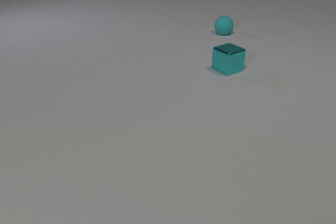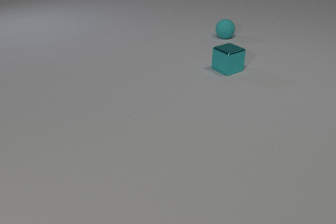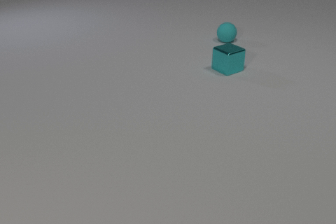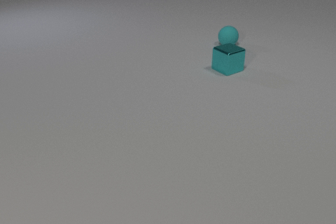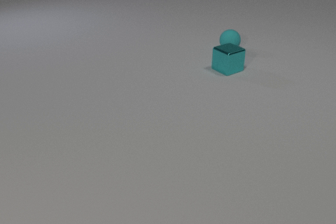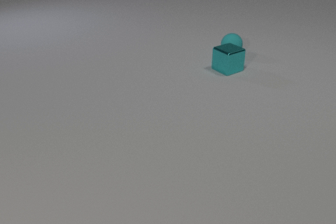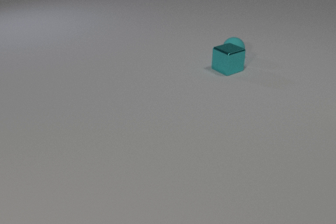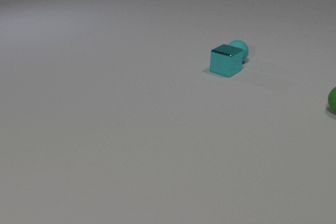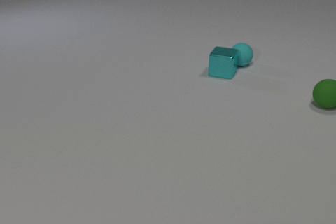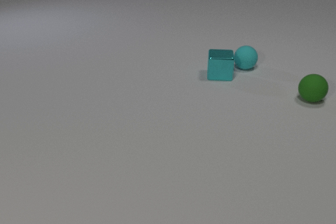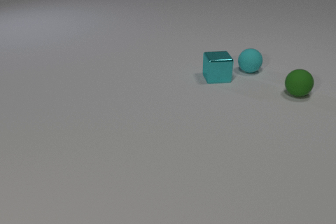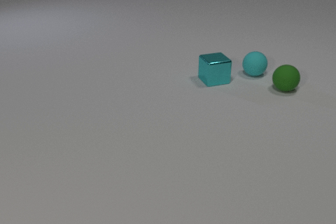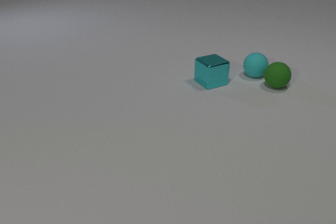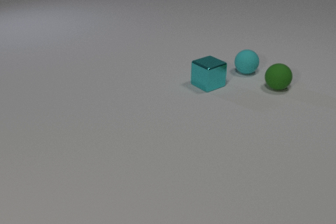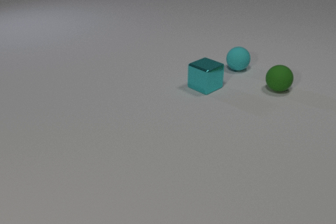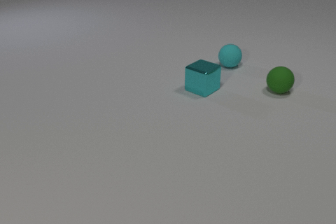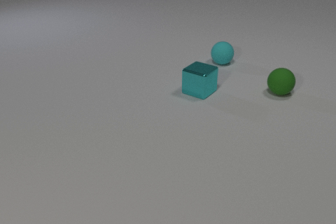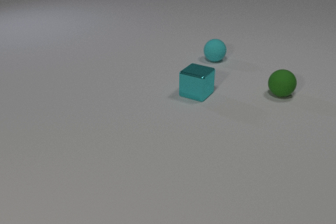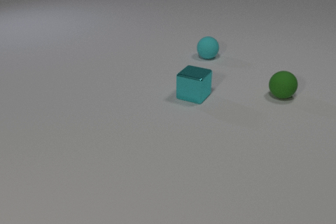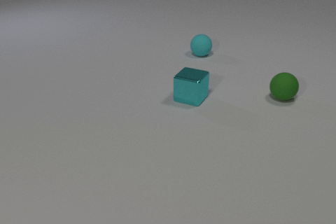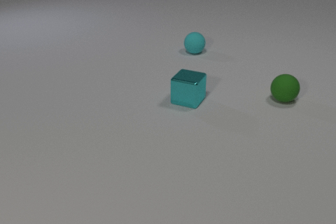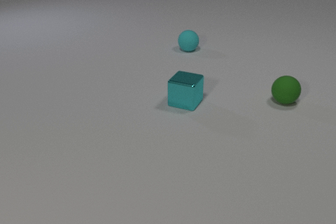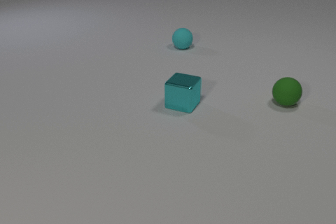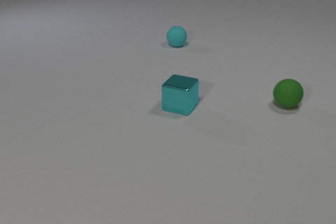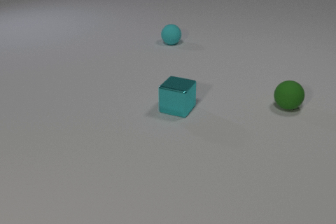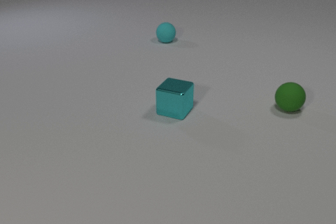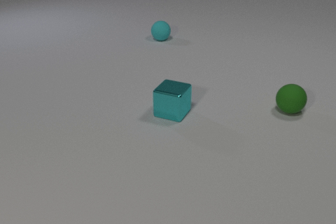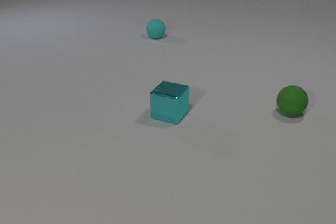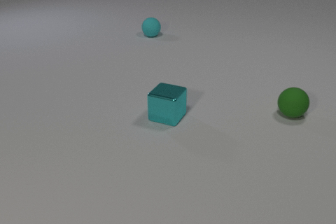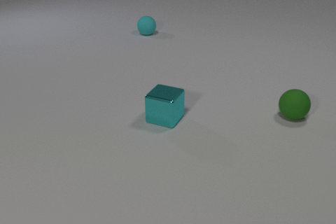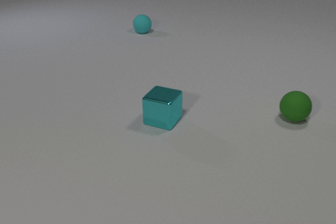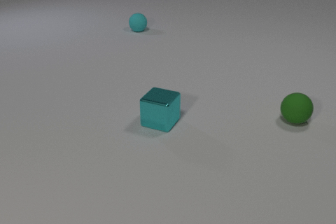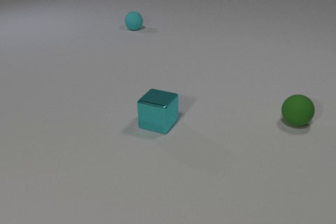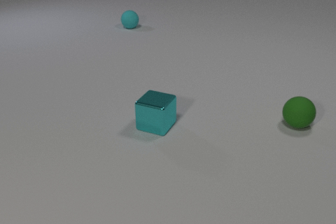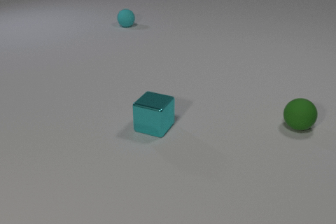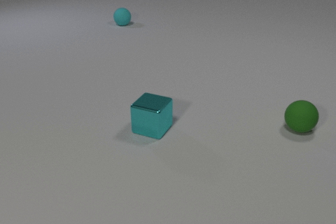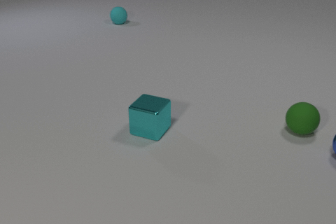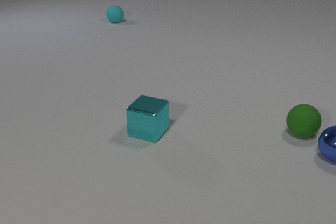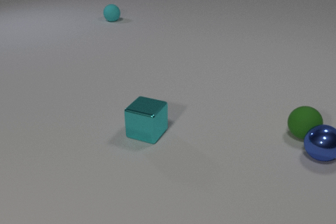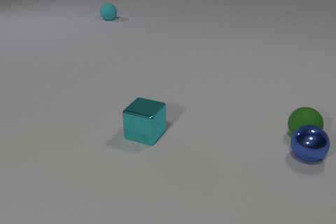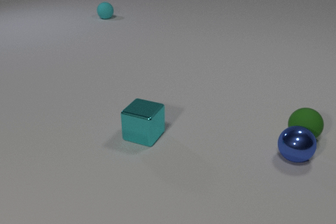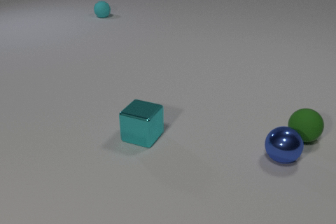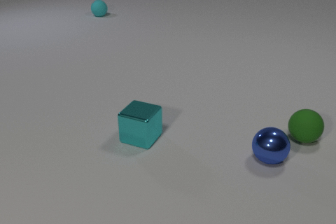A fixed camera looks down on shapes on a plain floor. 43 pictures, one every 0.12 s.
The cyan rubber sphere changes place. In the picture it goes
to the left.
The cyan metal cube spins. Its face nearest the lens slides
to the right.
0.00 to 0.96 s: The cyan rubber sphere rolls toward the camera. The cyan metal cube slides toward the camera, spins so that its near face slides to the right, counterclockwise seen from above. The green rubber sphere comes in at the right edge, rolls to the left and away from the camera. The cyan rubber sphere and the cyan metal cube collide.
0.96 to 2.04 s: The cyan rubber sphere rolls to the left. The cyan metal cube slides toward the camera and to the left, spins so that its near face slides to the right, counterclockwise seen from above. The green rubber sphere rolls to the left. The cyan rubber sphere and the green rubber sphere collide.
2.04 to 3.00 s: The cyan rubber sphere rolls away from the camera and to the left. The cyan metal cube slides toward the camera and to the left. The green rubber sphere rolls toward the camera.
3.00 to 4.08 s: The cyan rubber sphere rolls away from the camera and to the left. The cyan metal cube slides toward the camera and to the left. The green rubber sphere rolls toward the camera.
4.08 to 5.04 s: The cyan rubber sphere rolls away from the camera and to the left. The cyan metal cube slides toward the camera and to the left. The green rubber sphere rolls toward the camera. The blue metal sphere comes in at the right edge, rolls to the left and toward the camera. The green rubber sphere and the blue metal sphere collide.
How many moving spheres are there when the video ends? 3.
How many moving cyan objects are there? 2.
What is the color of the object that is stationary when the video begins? cyan.
